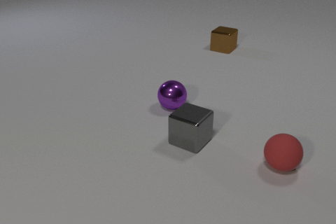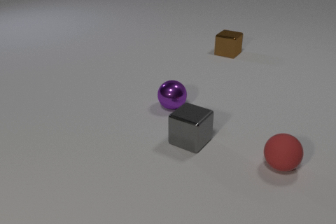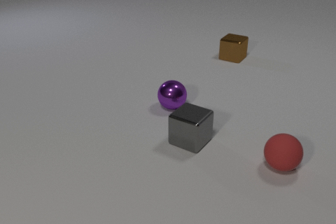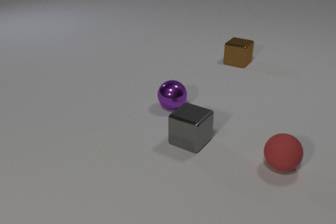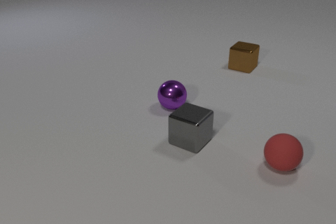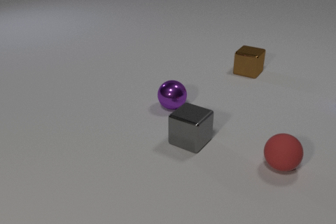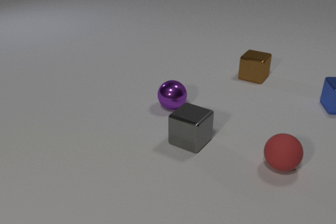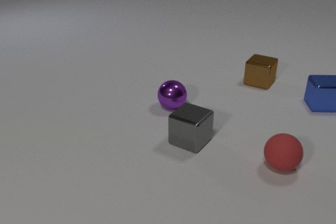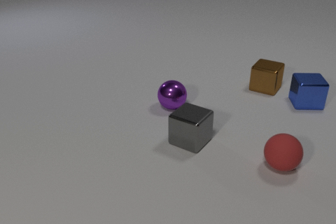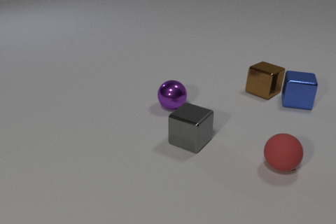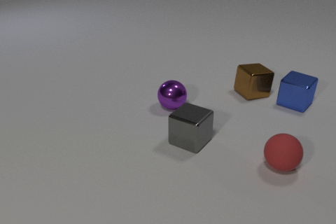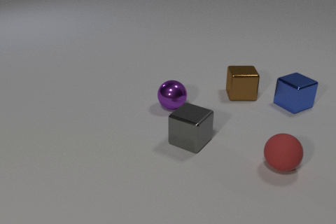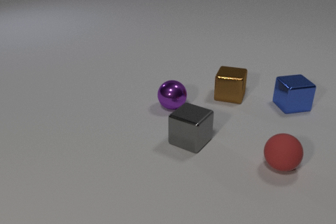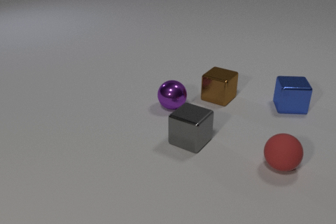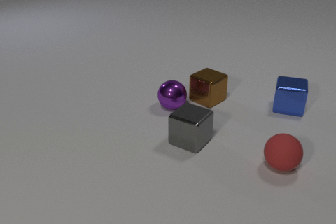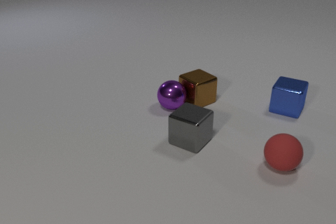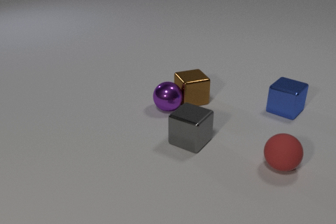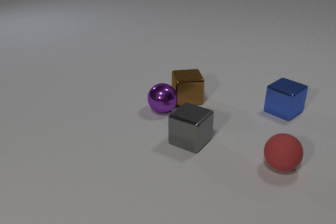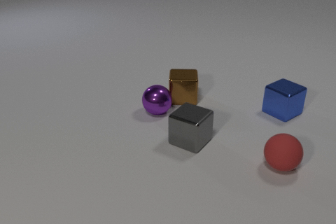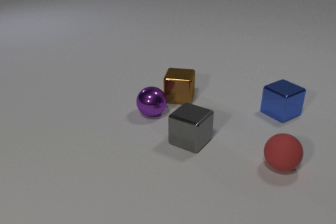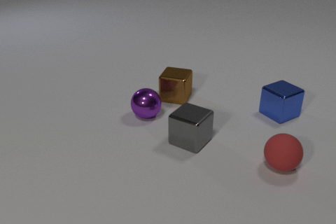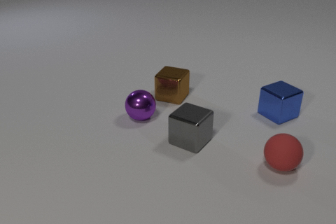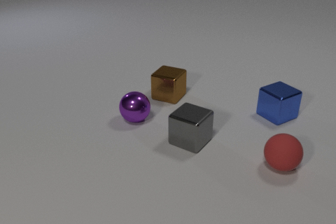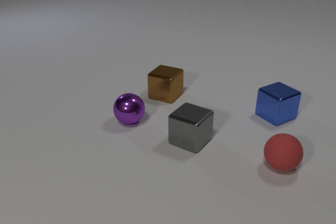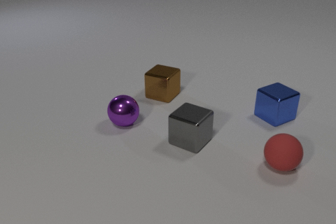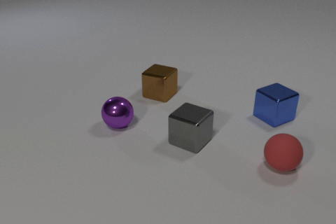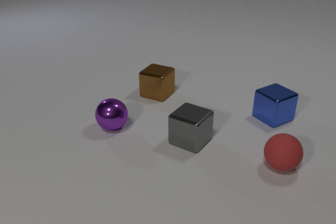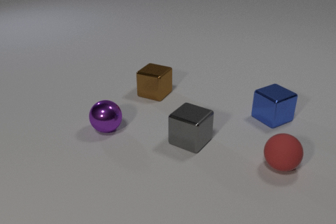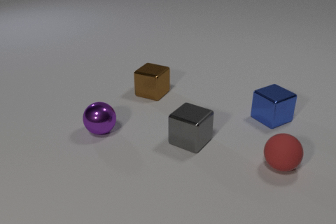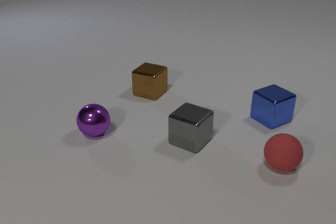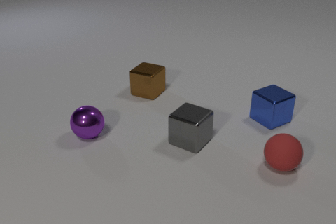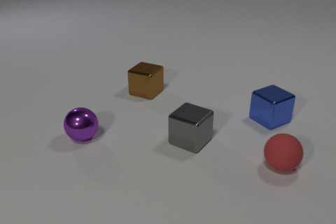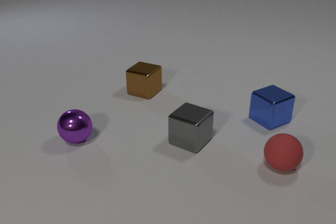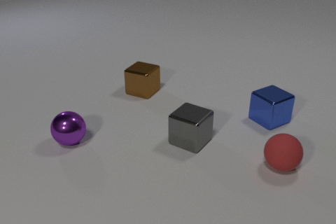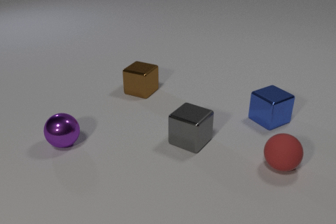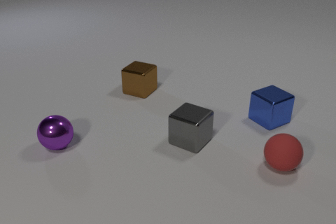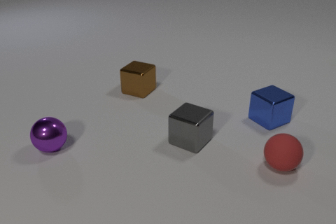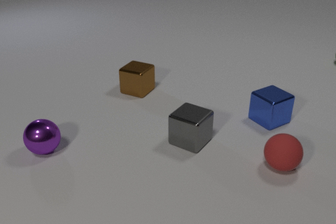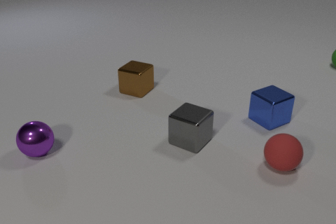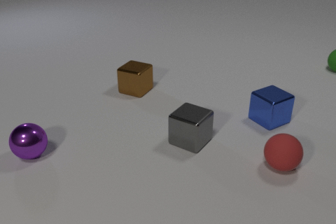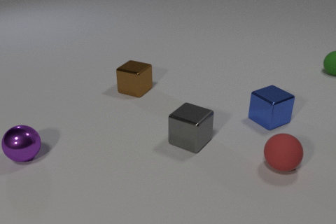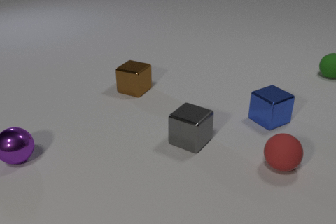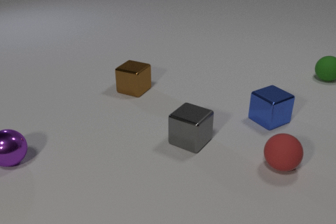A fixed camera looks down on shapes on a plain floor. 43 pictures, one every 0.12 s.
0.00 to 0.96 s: The blue metal cube comes in at the right edge, slides to the left. The brown metal cube slides toward the camera and to the right.
0.96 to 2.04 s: The blue metal cube slides toward the camera and to the left, spins clockwise seen from above by about 135 degrees, its near face sliding to the left. The brown metal cube slides to the left and toward the camera, spins clockwise seen from above by about 150 degrees, its near face sliding to the left. The purple metal sphere rolls to the left and toward the camera. The blue metal cube and the brown metal cube collide. The brown metal cube and the purple metal sphere collide.
2.04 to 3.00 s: The blue metal cube slides toward the camera and to the left. The brown metal cube slides to the left, spins so that its near face slides to the left, clockwise seen from above. The purple metal sphere rolls to the left and toward the camera.
3.00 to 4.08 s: The blue metal cube slides toward the camera. The brown metal cube slides to the left and away from the camera. The purple metal sphere rolls to the left and toward the camera.
4.08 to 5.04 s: The brown metal cube slides to the left. The purple metal sphere rolls to the left. The green rubber sphere comes in at the right edge, rolls toward the camera.
How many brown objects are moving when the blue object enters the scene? 1.
How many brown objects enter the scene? 0.
What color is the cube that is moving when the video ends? brown.
